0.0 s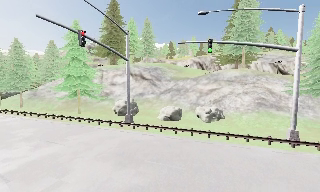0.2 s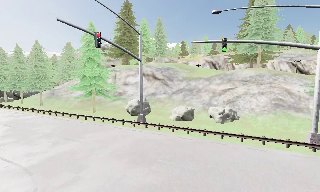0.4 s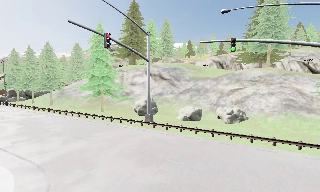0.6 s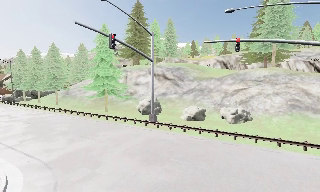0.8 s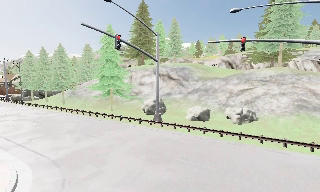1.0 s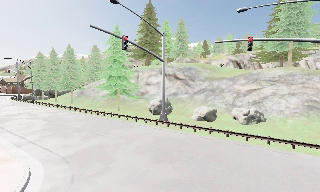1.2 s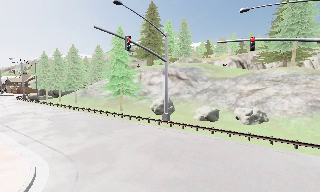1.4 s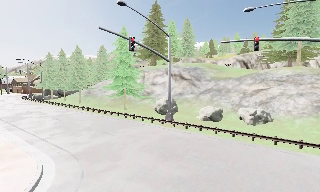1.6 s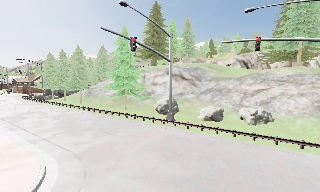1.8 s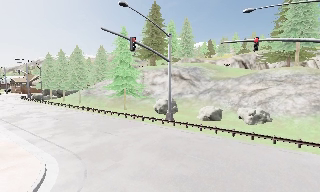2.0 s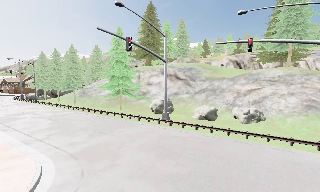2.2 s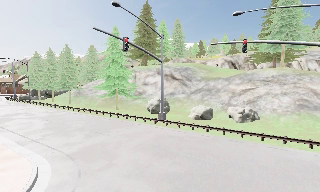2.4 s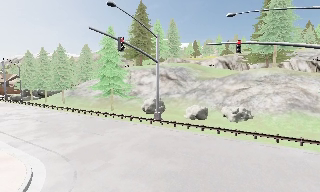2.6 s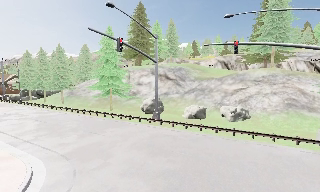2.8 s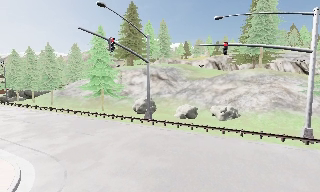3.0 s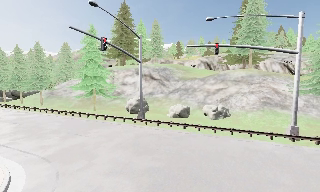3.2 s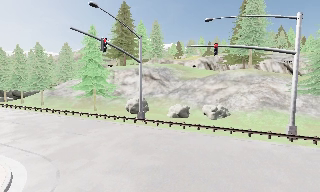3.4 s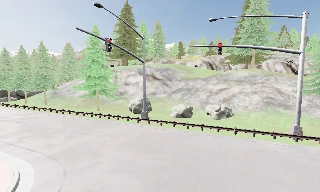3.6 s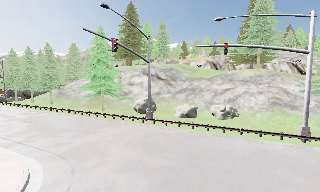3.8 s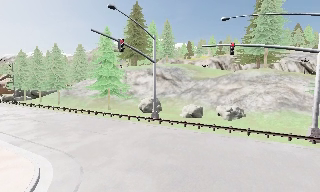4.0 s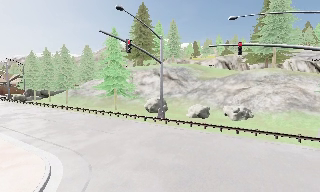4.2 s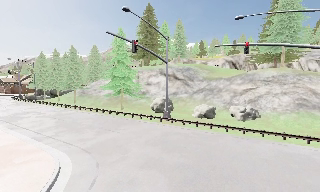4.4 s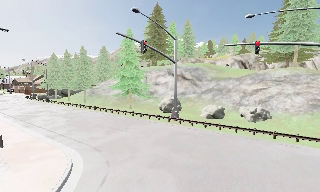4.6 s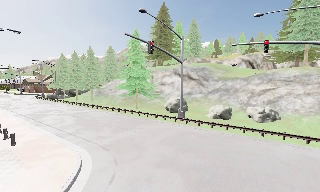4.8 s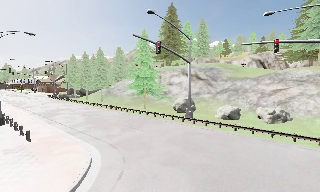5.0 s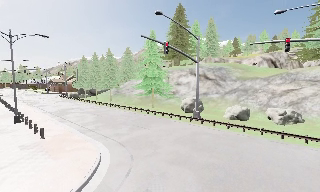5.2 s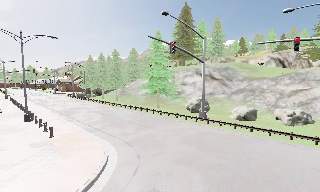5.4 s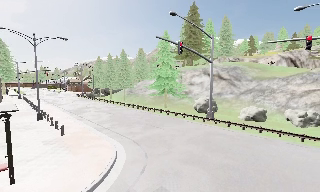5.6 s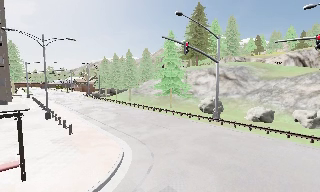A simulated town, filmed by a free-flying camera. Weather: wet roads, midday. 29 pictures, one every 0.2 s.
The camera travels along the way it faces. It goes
backward.
0.0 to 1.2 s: The camera pans to its left, which is counterclockwise from overhead, by about 10 degrees.
1.2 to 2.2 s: The camera shifts only a little, or ends up much as it began.
2.2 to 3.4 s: The camera travels backward, about 0.5 m, so what stands in front gets smaller.
3.4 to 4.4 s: The camera shifts only a little, or ends up much as it began.
4.4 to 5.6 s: The scene slides to the right, as the camera pans about 15 degrees to its left.
The film runs backward here.
